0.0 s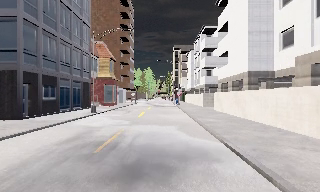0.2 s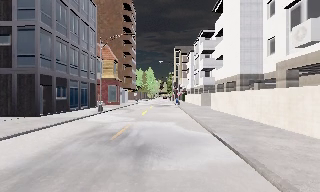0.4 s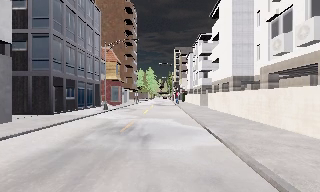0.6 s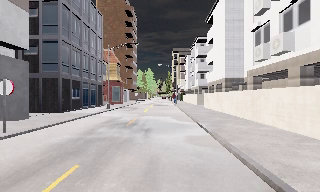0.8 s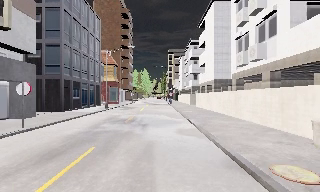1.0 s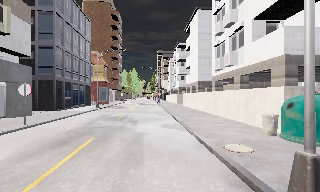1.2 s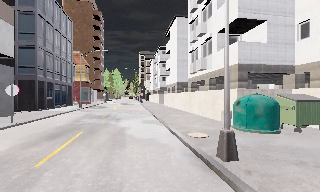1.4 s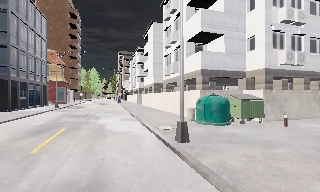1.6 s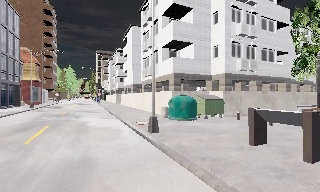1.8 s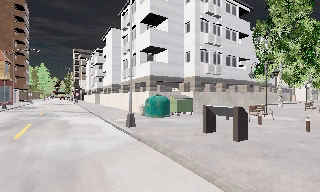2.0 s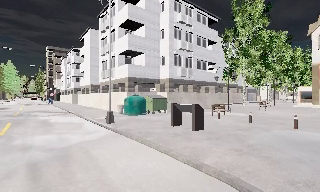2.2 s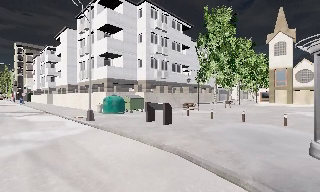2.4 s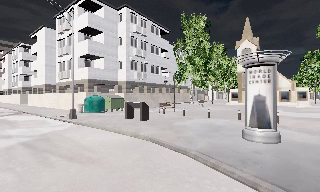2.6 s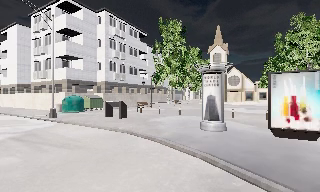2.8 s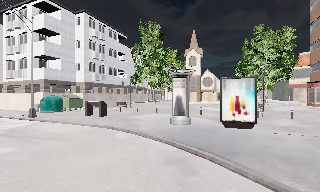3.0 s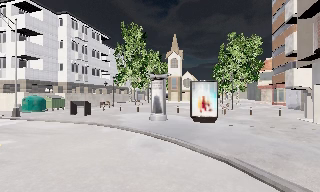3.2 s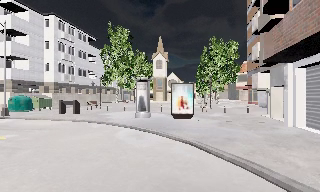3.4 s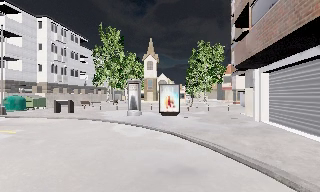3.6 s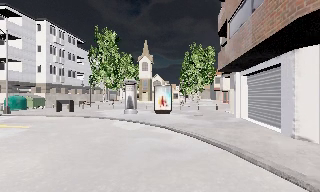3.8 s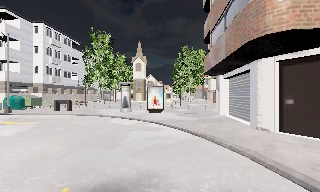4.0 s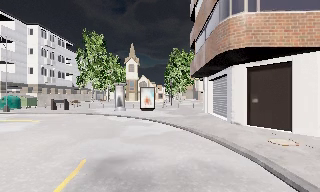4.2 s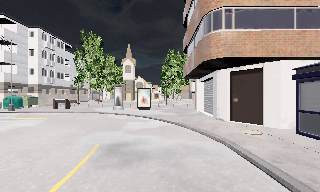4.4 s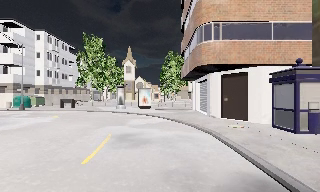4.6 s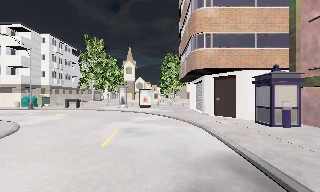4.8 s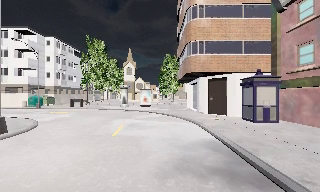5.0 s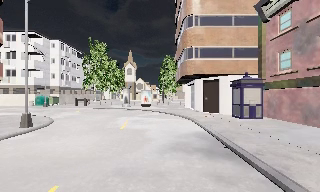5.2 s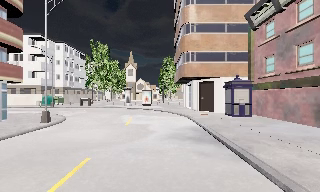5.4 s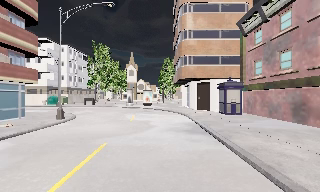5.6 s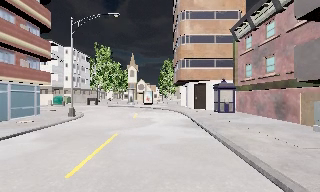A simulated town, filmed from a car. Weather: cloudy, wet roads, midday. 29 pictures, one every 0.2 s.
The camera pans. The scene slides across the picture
to the left.
The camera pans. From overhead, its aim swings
clockwise.
0.0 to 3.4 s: The camera pans to its right, which is clockwise from overhead, by about 80 degrees. It travels backward, about 25 m.
3.4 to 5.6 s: The camera travels backward, about 15 m, so what stands in front gets smaller.
The film runs backward here.
